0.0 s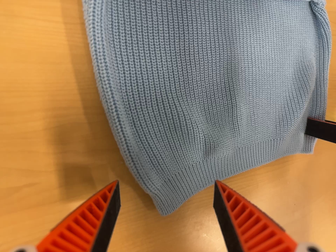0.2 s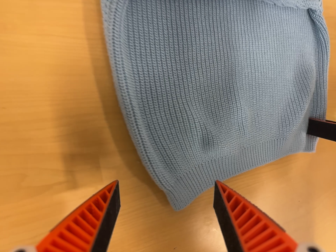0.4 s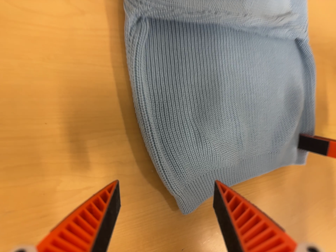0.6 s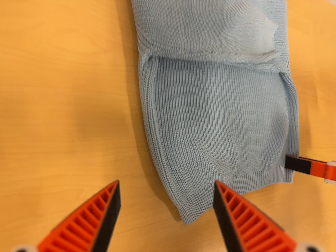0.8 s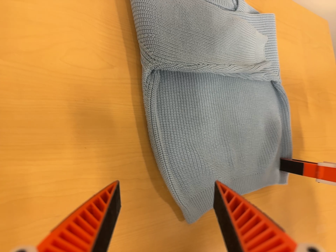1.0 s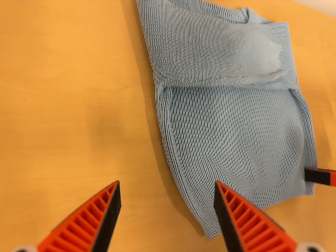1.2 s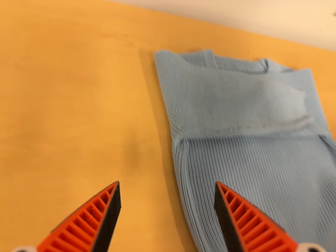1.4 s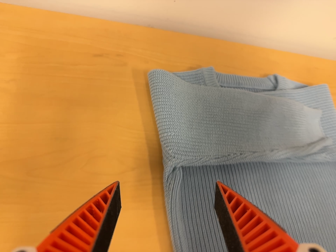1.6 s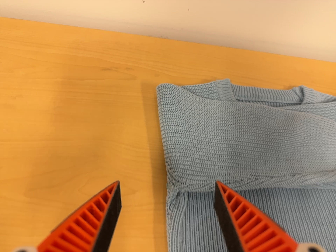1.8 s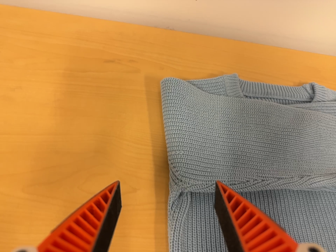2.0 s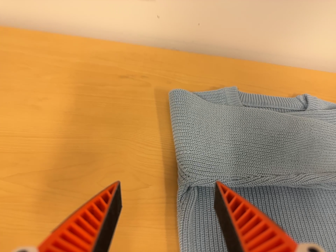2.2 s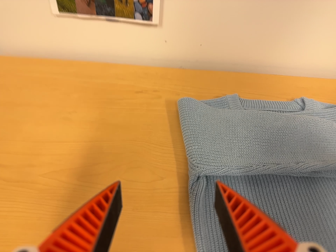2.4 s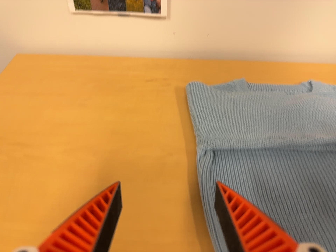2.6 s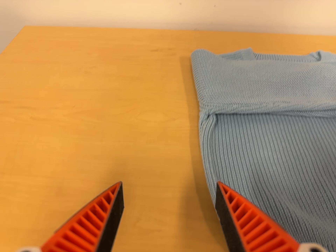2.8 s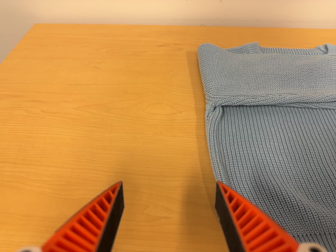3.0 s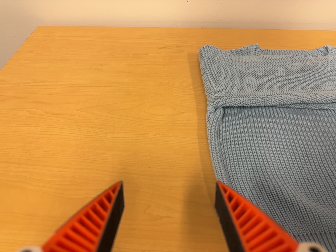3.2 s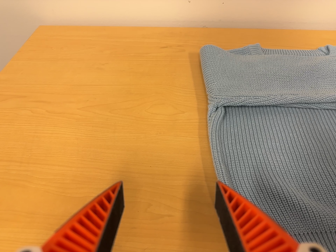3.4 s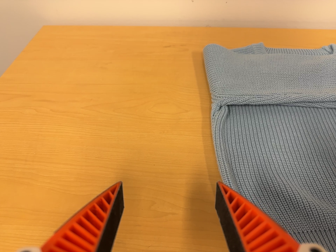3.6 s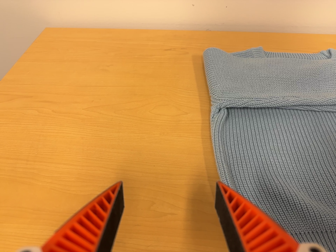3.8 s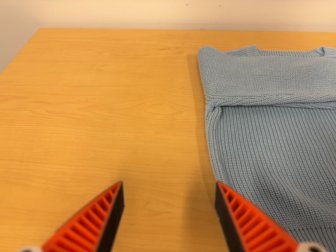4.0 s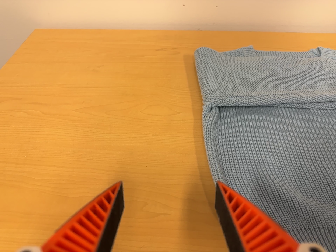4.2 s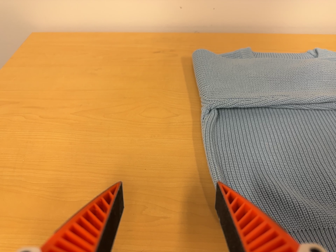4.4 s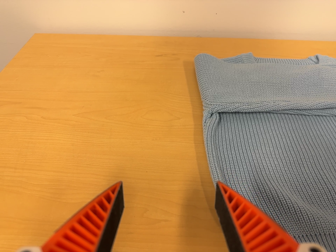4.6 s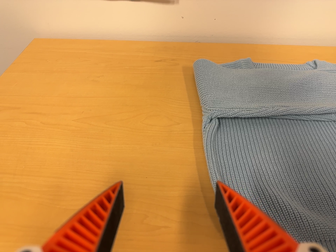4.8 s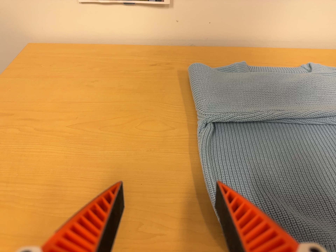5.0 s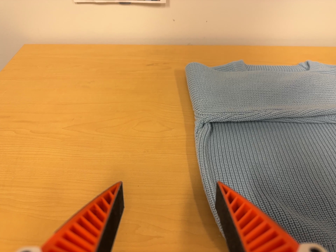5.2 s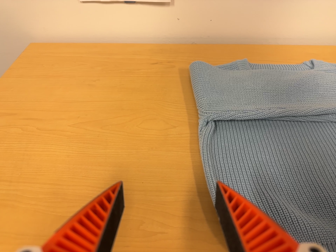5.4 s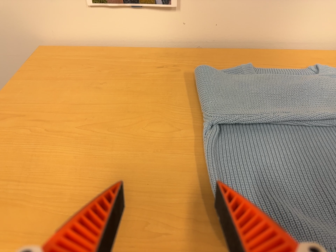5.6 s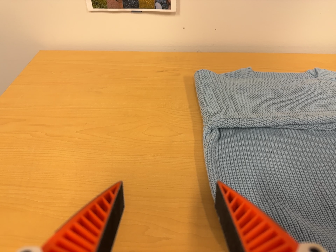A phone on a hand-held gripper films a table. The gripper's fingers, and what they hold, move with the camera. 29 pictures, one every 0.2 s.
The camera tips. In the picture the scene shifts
downward.
0.0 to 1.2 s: The scene slides to the right, as the camera pans about 10 degrees to its left. It travels backward, about 16 cm, so what stands in front gets smaller. Its aim tips toward the top of its view by about 25 degrees, and the scene shifts downward.
1.2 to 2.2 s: The camera pans to its left by about 15 degrees. It travels to its right, about 9 cm. Its aim tips toward the top of its view by about 15 degrees, and the scene shifts downward.
2.2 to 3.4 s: The camera travels toward the bottom of its view, about 12 cm, so close, fixed things drift upward.
3.4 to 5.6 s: The camera shifts only a little, or ends up much as it began.
The film runs backward here.
